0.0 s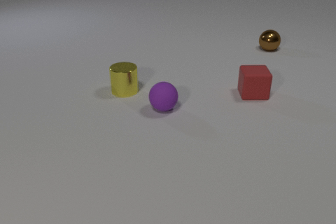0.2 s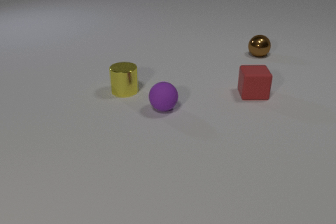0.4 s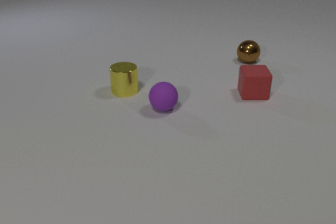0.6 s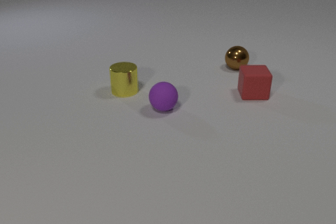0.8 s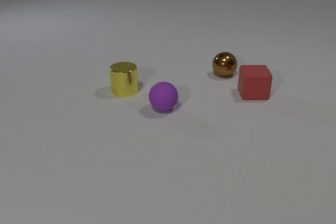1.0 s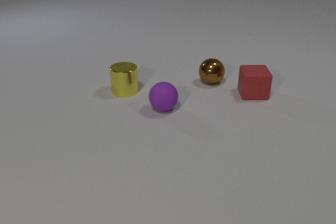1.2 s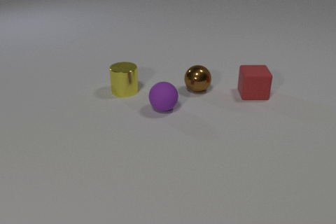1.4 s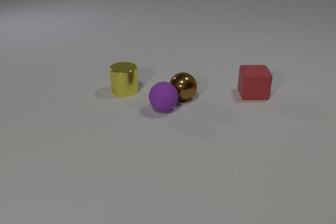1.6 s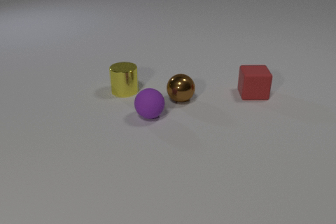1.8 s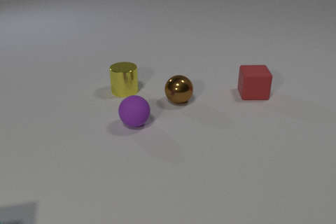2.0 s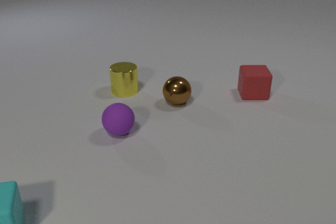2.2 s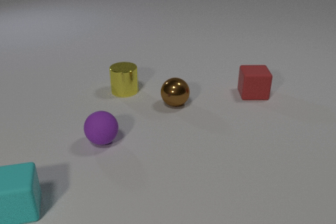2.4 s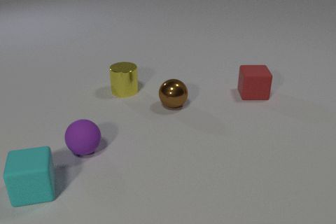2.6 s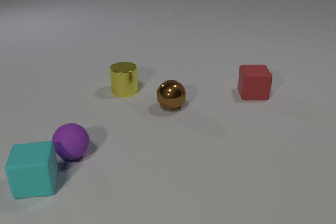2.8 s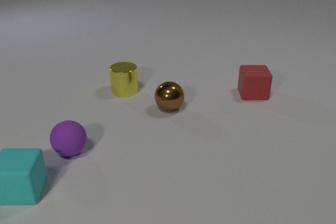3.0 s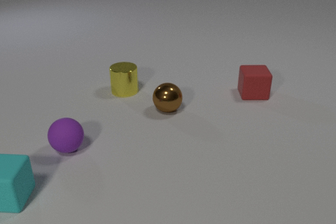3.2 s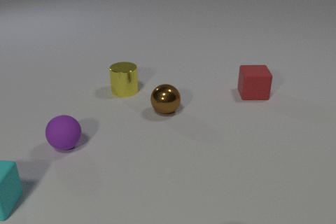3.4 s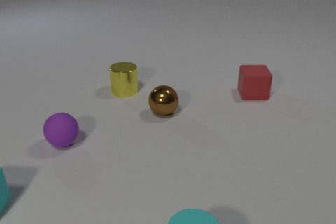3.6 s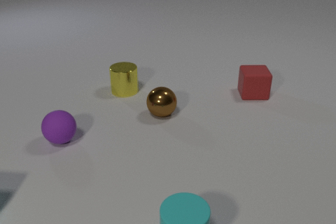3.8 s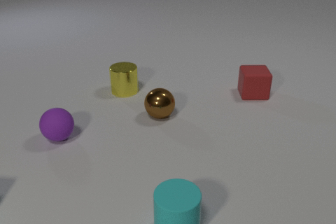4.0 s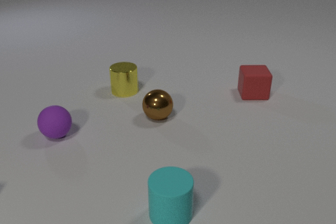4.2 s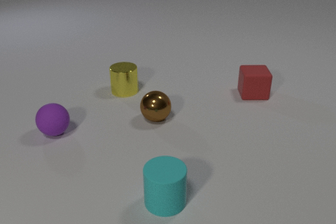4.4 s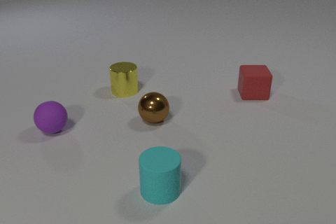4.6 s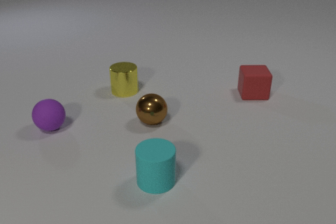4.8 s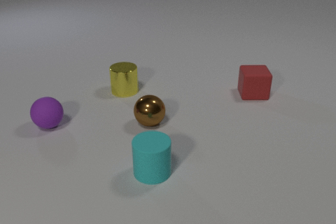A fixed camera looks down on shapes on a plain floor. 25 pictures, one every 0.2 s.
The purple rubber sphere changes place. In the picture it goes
to the left.
The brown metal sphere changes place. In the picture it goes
toward the camera.
0.0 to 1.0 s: The brown metal sphere rolls toward the camera and to the left.
1.0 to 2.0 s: The brown metal sphere rolls toward the camera and to the left. The purple rubber sphere rolls to the left and toward the camera. The cyan rubber cube comes in at the left edge, slides away from the camera and to the right. The brown metal sphere and the purple rubber sphere collide.
2.0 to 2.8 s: The brown metal sphere rolls toward the camera and to the left. The purple rubber sphere rolls to the left and toward the camera. The cyan rubber cube slides away from the camera and to the right. The purple rubber sphere and the cyan rubber cube collide.
2.8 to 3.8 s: The brown metal sphere rolls toward the camera and to the left. The purple rubber sphere rolls away from the camera. The cyan rubber cylinder comes in at the bottom edge, slides away from the camera. The cyan rubber cube slides to the left, leaves at the left edge.
3.8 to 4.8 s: The brown metal sphere rolls toward the camera and to the left. The purple rubber sphere rolls away from the camera. The cyan rubber cylinder slides away from the camera.
What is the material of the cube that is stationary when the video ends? rubber.
How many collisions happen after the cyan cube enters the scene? 1.
What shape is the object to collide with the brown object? sphere.
